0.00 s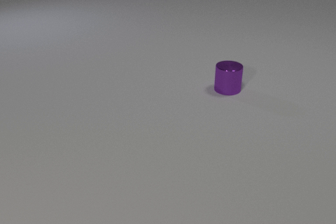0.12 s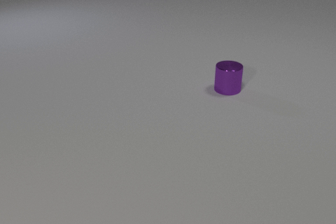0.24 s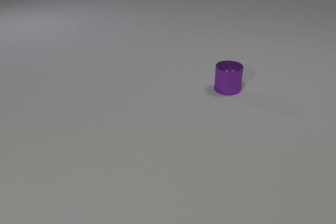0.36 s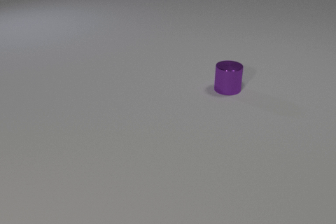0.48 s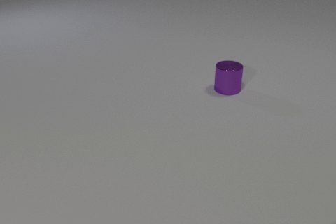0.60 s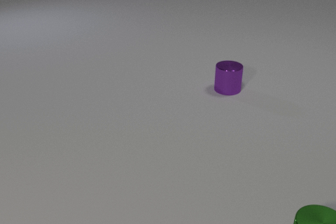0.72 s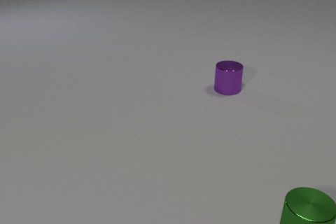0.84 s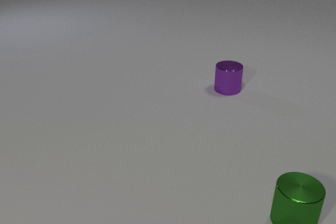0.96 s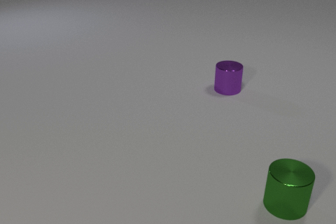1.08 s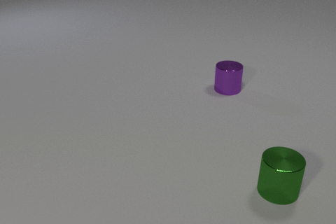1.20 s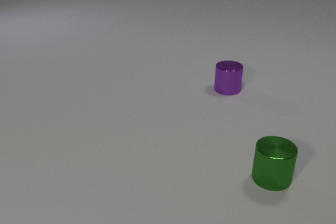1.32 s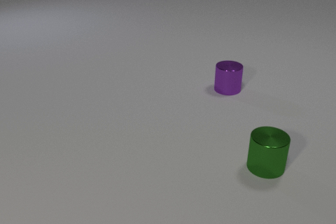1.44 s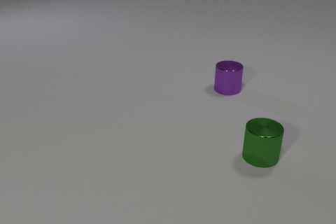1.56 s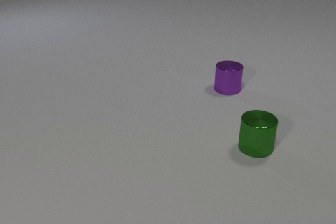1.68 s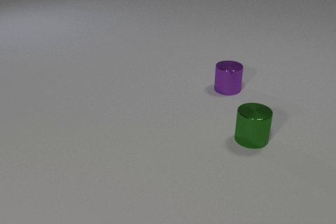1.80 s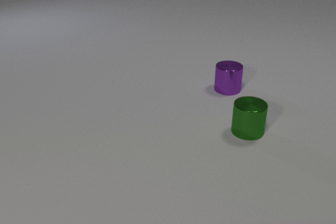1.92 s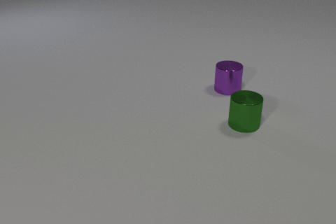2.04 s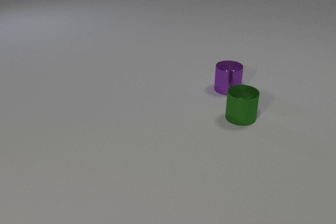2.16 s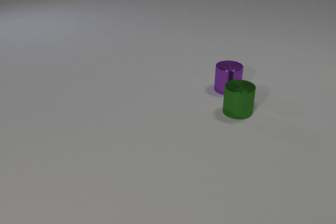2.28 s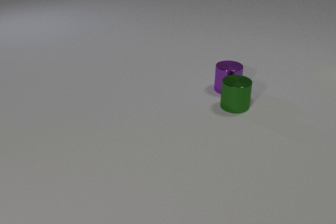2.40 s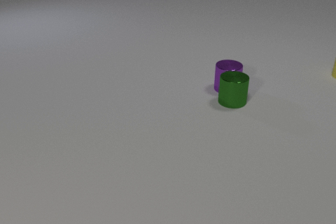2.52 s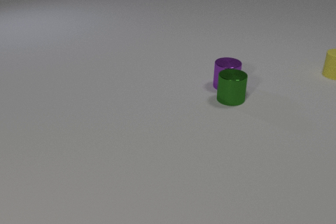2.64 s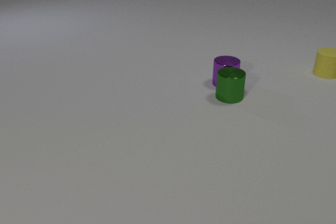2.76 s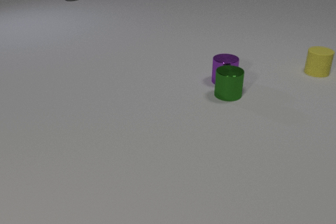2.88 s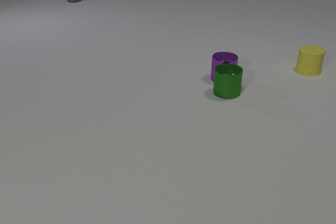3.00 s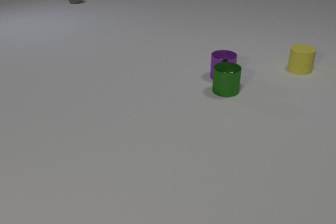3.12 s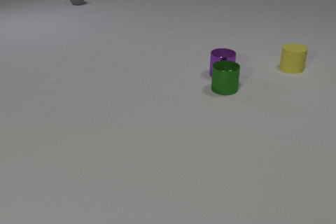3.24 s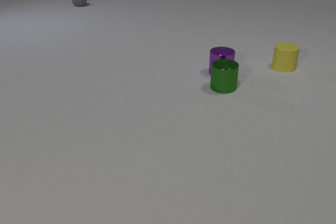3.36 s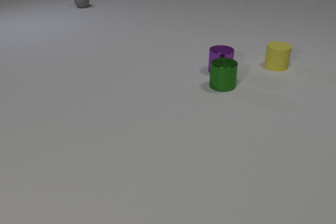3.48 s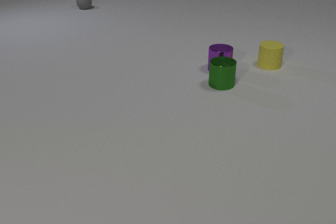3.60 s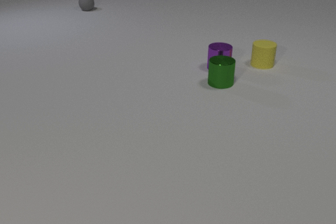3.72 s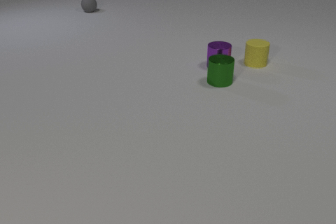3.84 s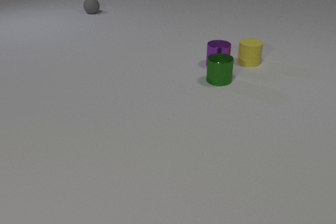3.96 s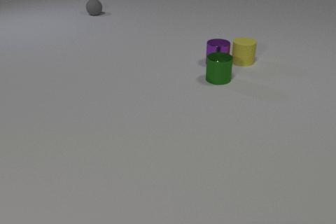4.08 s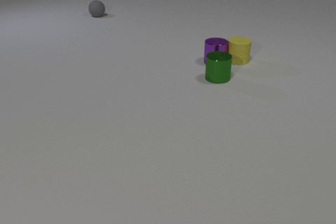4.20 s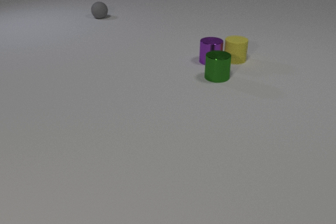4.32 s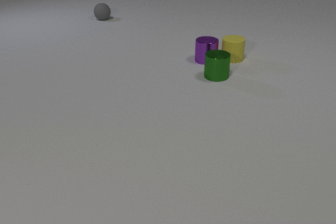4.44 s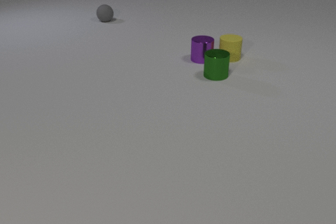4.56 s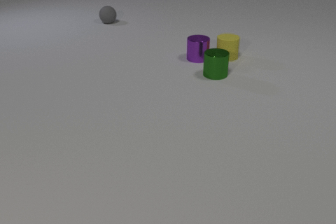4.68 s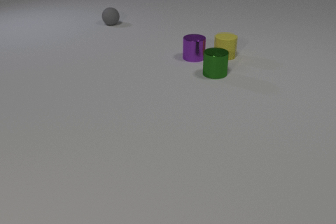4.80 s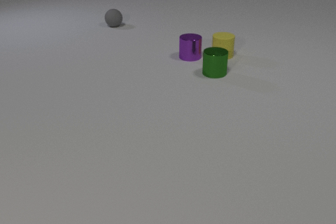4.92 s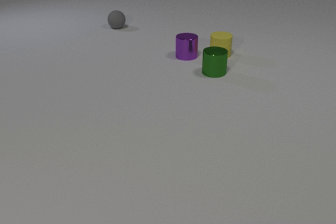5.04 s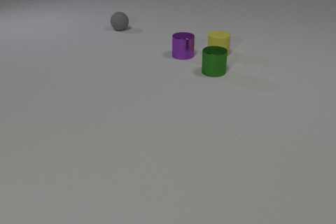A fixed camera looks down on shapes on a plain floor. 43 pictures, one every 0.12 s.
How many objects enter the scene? 3.
What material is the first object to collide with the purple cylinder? metal.
What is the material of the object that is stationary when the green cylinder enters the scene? metal.
0.00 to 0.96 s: The green metal cylinder comes in at the bottom edge, slides away from the camera and to the left.
0.96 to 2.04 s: The green metal cylinder slides away from the camera.
2.04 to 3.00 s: The green metal cylinder slides away from the camera. The purple metal cylinder slides away from the camera. The yellow rubber cylinder comes in at the right edge, slides to the left. The gray rubber sphere comes in at the top edge, rolls toward the camera. The green metal cylinder and the purple metal cylinder collide.
3.00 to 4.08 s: The green metal cylinder slides away from the camera. The purple metal cylinder slides away from the camera. The yellow rubber cylinder slides to the left. The gray rubber sphere rolls toward the camera. The purple metal cylinder and the yellow rubber cylinder collide.
4.08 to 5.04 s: The green metal cylinder slides away from the camera. The purple metal cylinder slides to the left and away from the camera. The yellow rubber cylinder slides to the left and away from the camera. The gray rubber sphere rolls toward the camera and to the right.
